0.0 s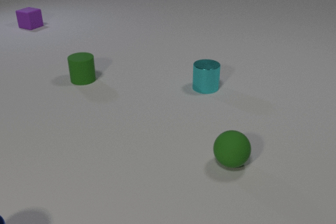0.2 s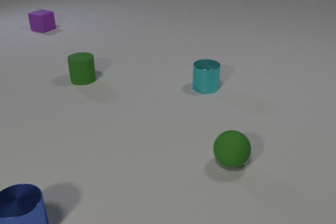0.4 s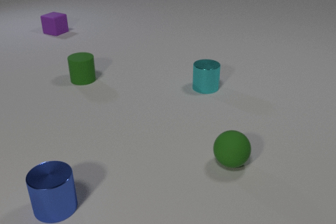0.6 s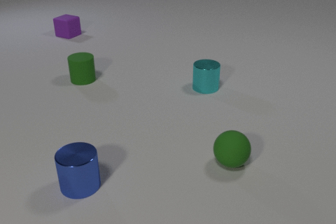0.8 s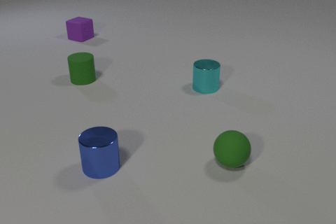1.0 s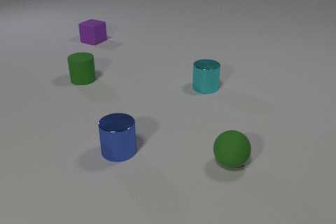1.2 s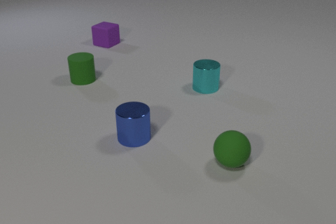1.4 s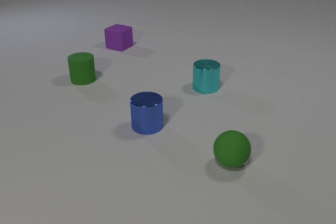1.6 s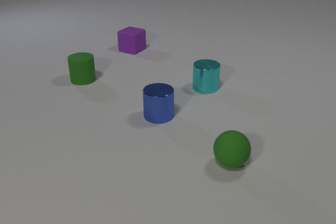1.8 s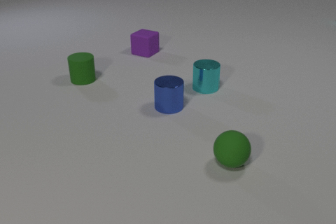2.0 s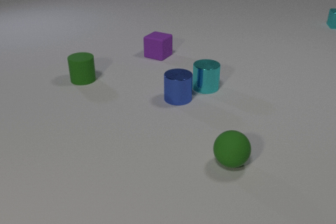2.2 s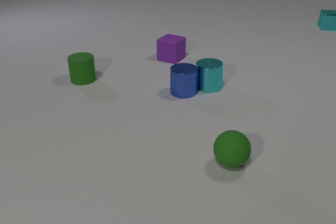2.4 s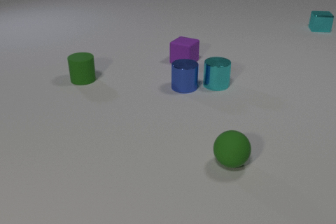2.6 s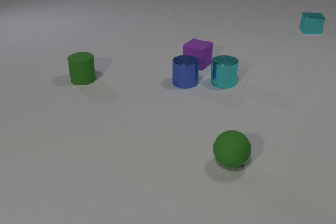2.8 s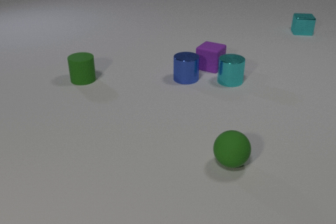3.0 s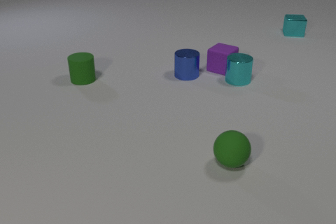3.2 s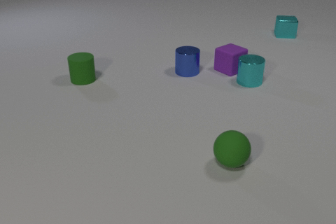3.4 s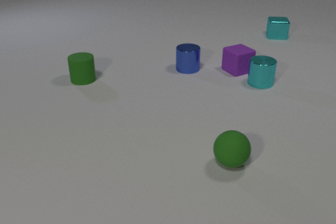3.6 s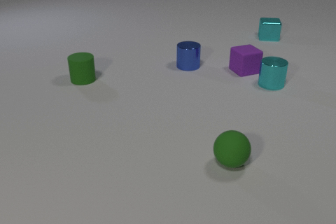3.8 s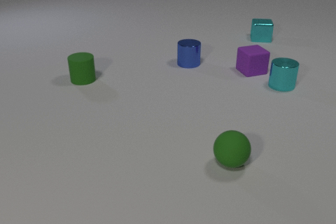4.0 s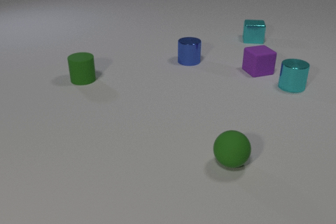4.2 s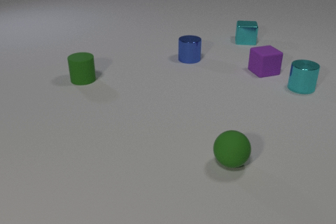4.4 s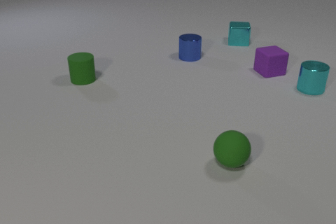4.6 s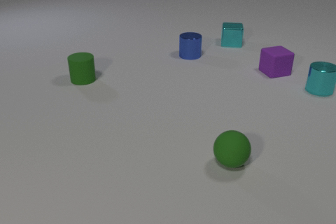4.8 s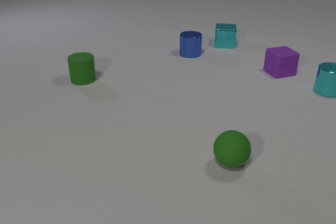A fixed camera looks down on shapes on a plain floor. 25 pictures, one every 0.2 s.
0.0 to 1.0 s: The blue metal cylinder slides away from the camera and to the right. The purple rubber cube slides toward the camera and to the right.
1.0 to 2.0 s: The blue metal cylinder slides away from the camera and to the right. The purple rubber cube slides to the right and toward the camera. The cyan metal cube comes in at the right edge, slides toward the camera and to the left.
2.0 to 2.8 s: The blue metal cylinder slides away from the camera. The cyan metal cylinder slides to the right and away from the camera. The purple rubber cube slides to the right and toward the camera. The cyan metal cube slides to the left and toward the camera. The blue metal cylinder and the cyan metal cylinder collide.
2.8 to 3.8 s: The blue metal cylinder slides away from the camera. The cyan metal cylinder slides to the right. The purple rubber cube slides to the right, spins clockwise seen from above by about 45 degrees, its near face sliding to the left. The cyan metal cube slides to the left and toward the camera. The cyan metal cylinder and the purple rubber cube collide.
3.8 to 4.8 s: The blue metal cylinder slides away from the camera. The cyan metal cylinder slides to the right. The purple rubber cube slides to the right. The cyan metal cube slides to the left and toward the camera.
What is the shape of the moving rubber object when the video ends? cube.
How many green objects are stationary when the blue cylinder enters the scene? 2.
How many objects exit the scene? 0.
